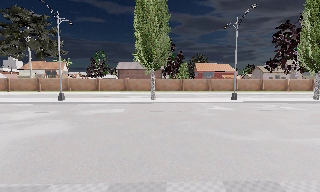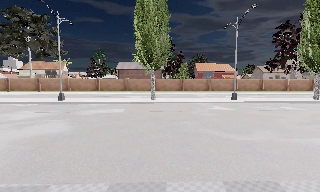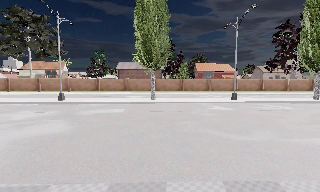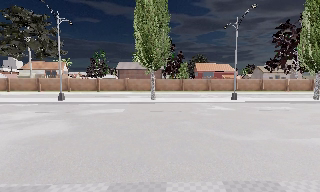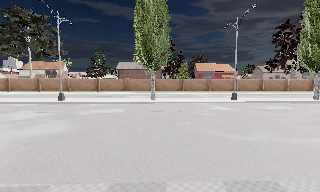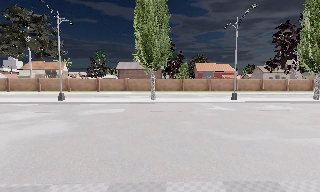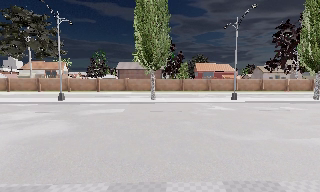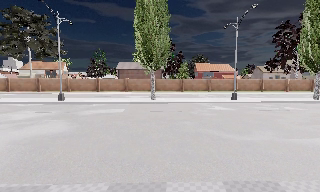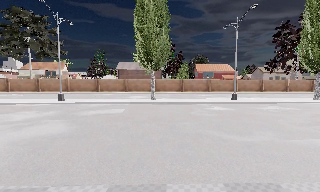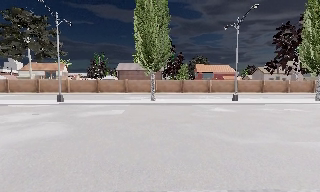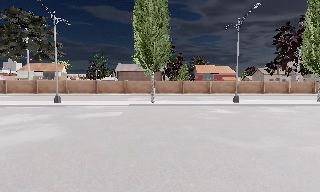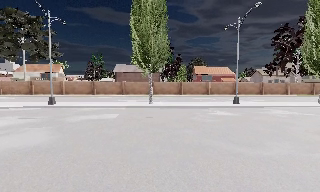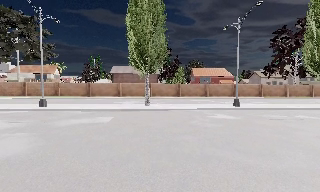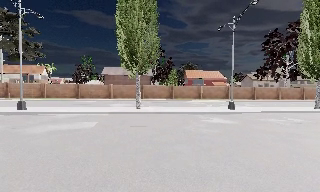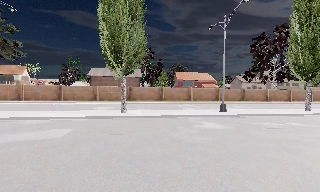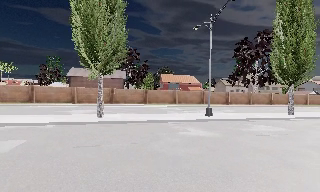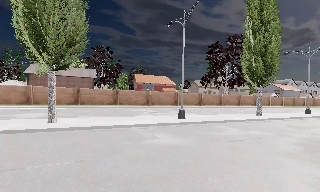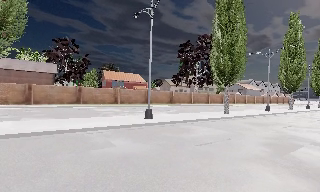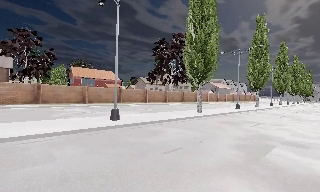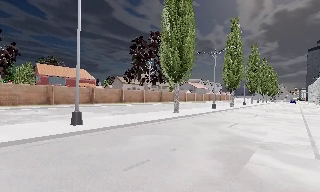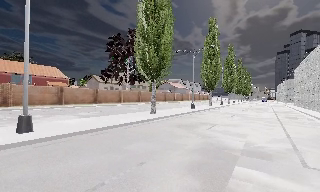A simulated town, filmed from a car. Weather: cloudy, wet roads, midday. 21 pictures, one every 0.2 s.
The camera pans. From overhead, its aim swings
clockwise.
The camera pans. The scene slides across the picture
to the left.
0.0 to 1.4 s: The camera keeps its place and its aim.
1.4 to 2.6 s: The camera travels forward, about 2.5 m, so what stands in front looms larger. It gains speed.
2.6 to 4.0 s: The camera swings to its right by about 50 degrees, and the scene slides to the left. It travels forward, about 8 m.
The film runs forward here.
